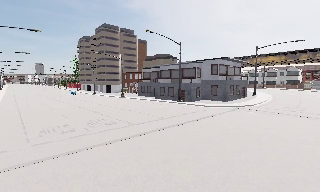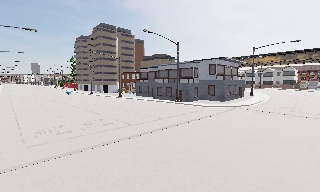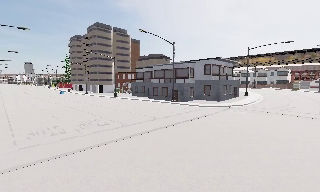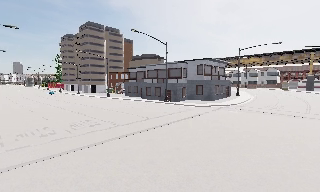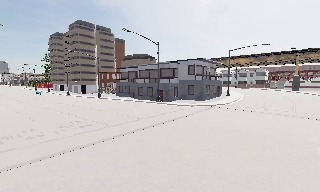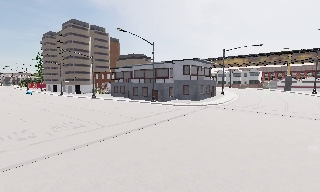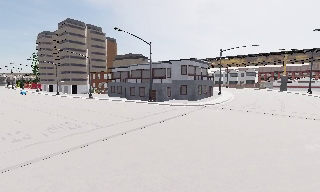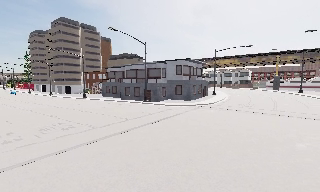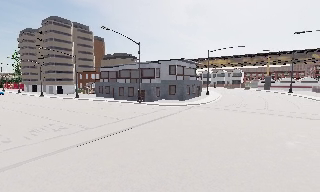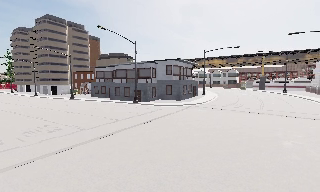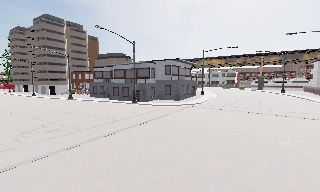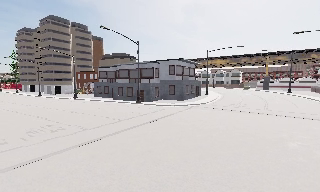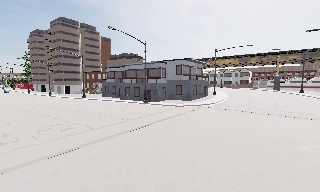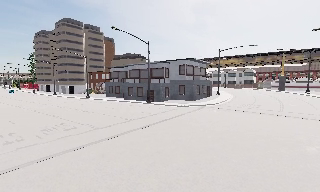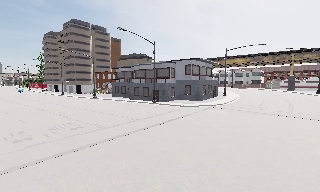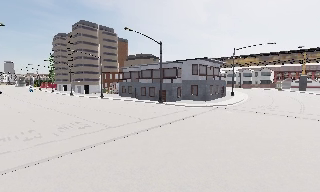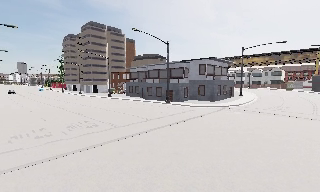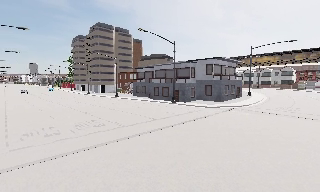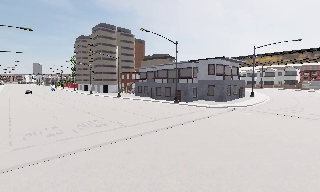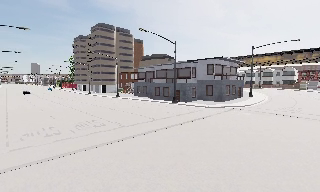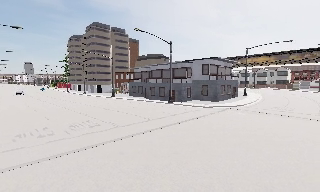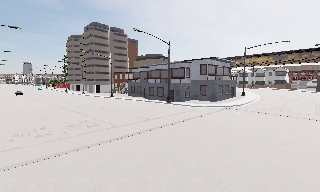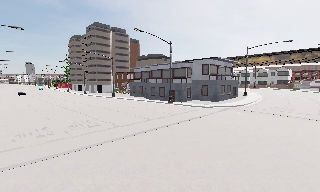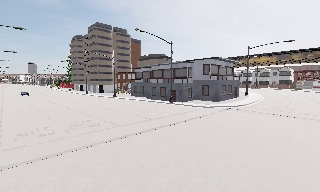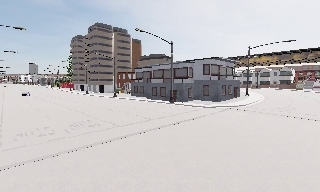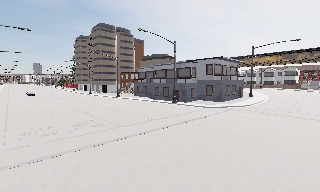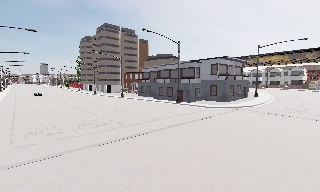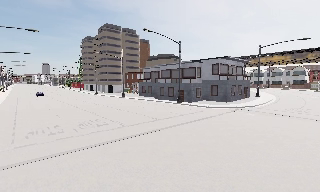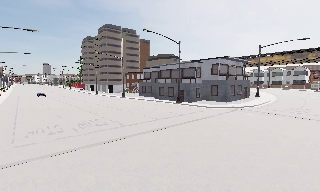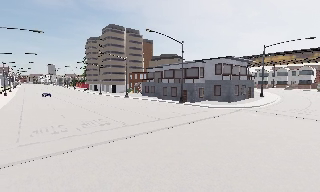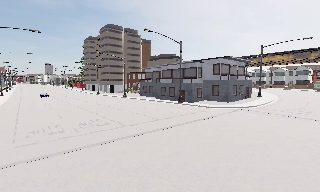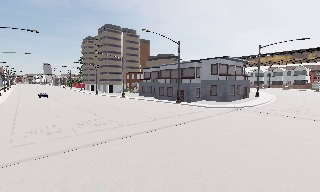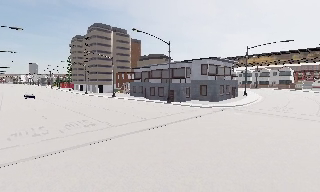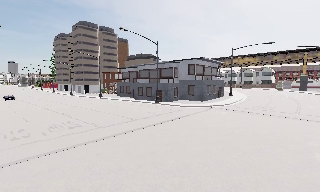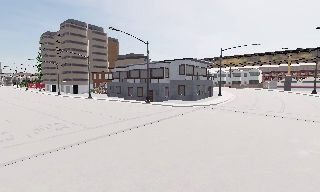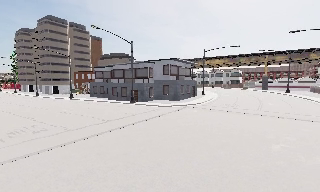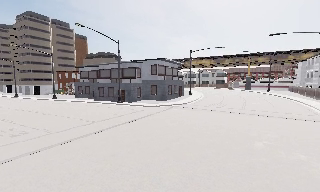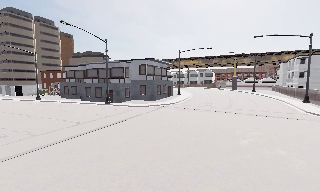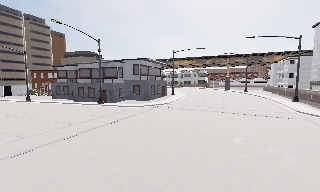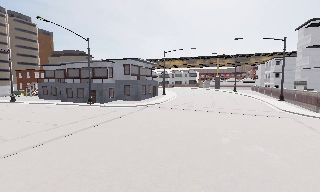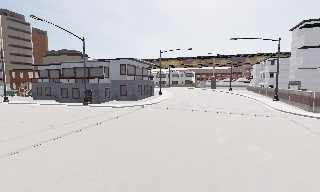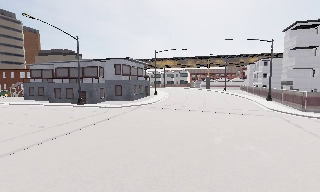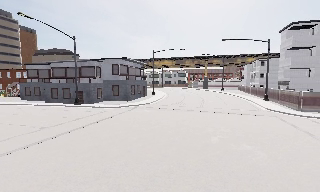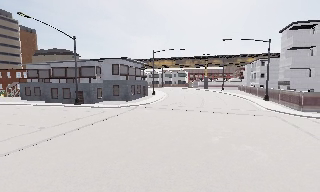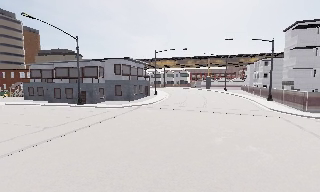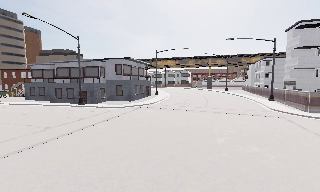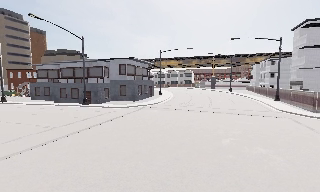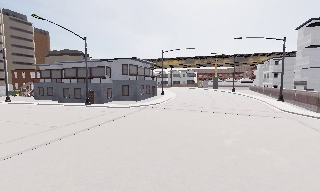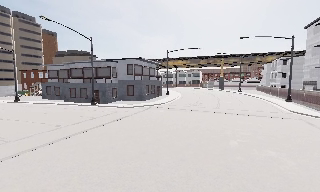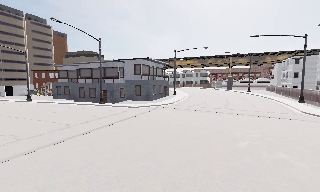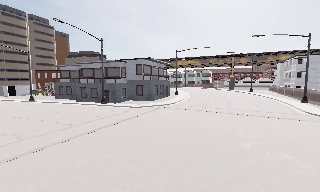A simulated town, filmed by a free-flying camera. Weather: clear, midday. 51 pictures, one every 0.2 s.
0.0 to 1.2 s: The scene slides to the left, as the camera pans about 10 degrees to its right.
1.2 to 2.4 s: The camera shifts only a little, or ends up much as it began.
2.4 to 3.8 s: The camera swings to its left by about 10 degrees, and the scene slides to the right.
3.8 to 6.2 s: The camera travels to its right, about 0.5 m.
6.2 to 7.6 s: The camera swings to its right by about 25 degrees, and the scene slides to the left.
7.6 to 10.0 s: The camera travels forward, about 0.5 m, so what stands in front looms larger.
The film runs forward here.
